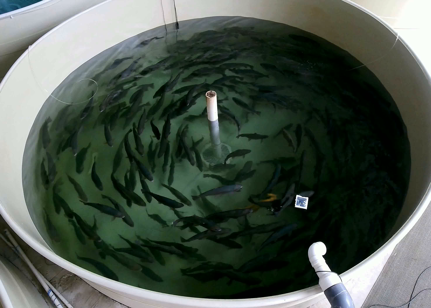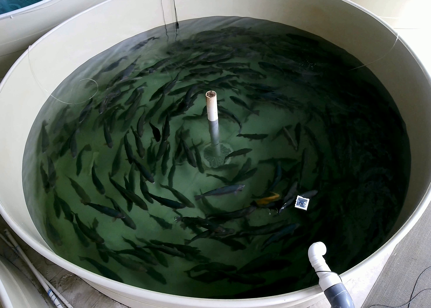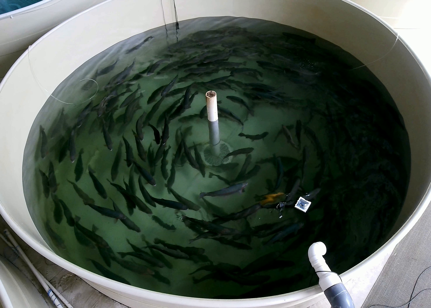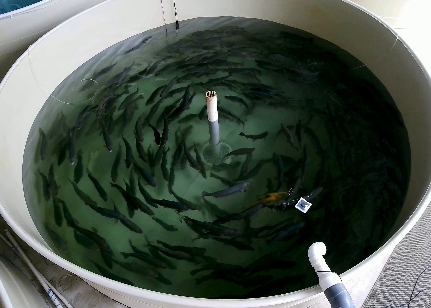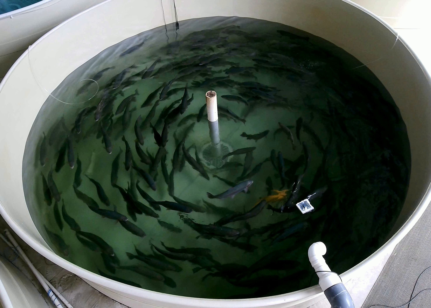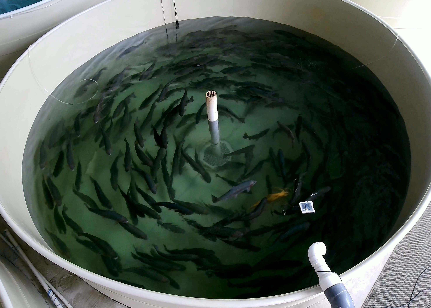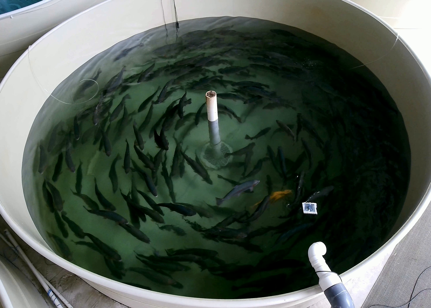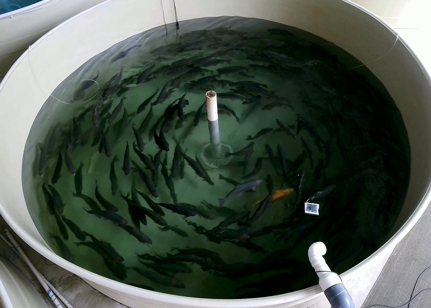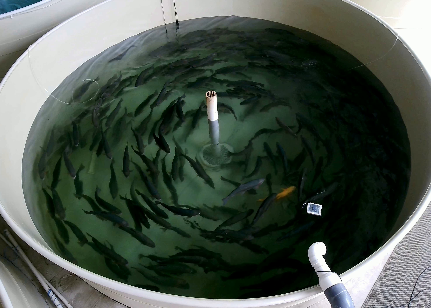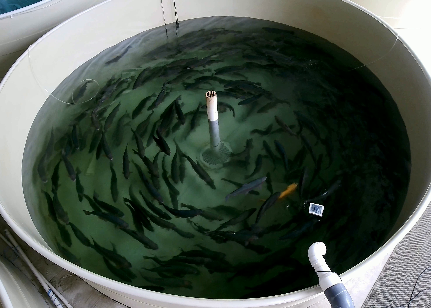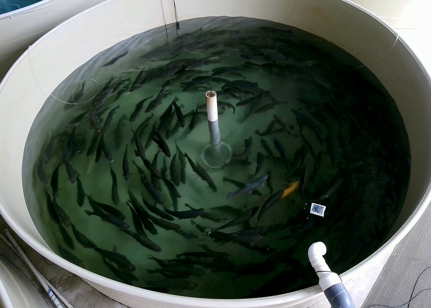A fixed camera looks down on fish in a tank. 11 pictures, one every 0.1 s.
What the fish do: Normal cruising.
